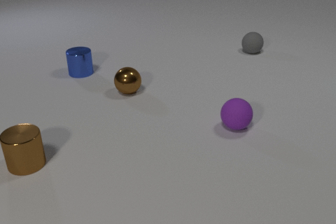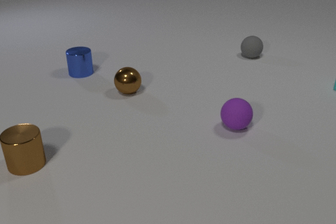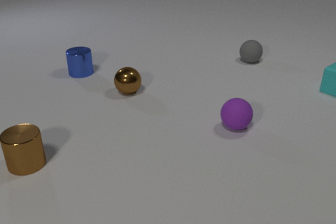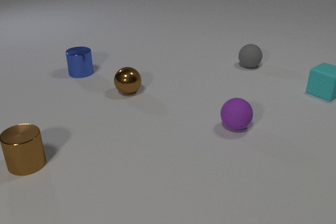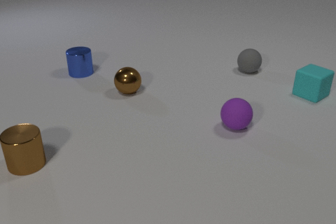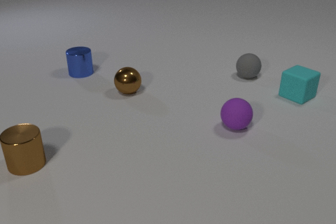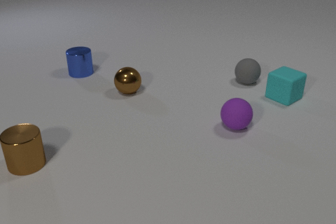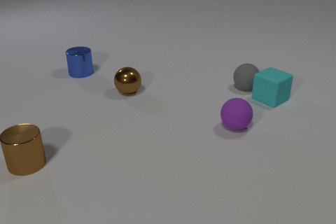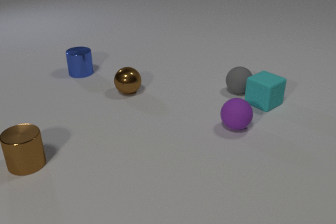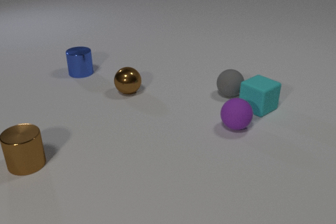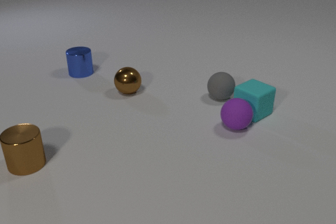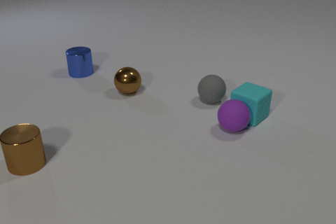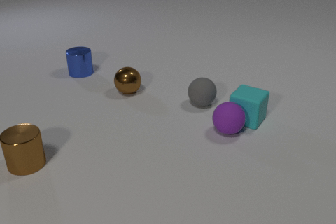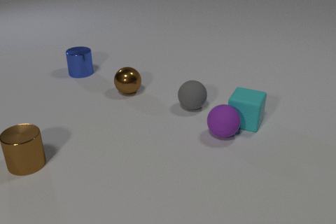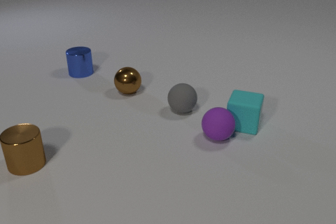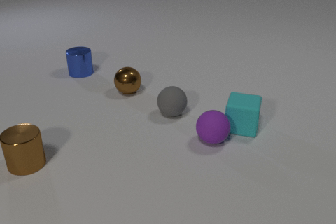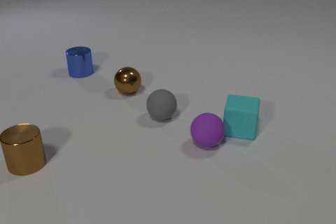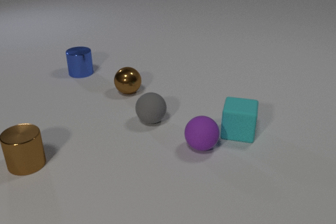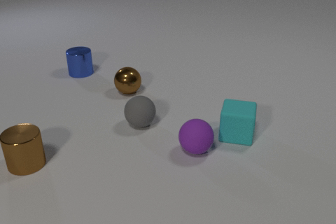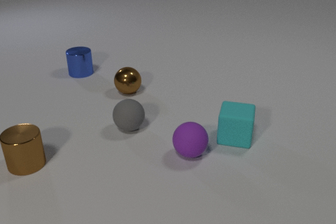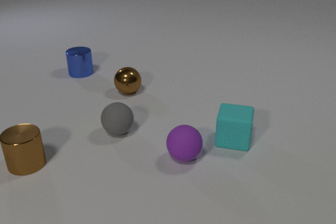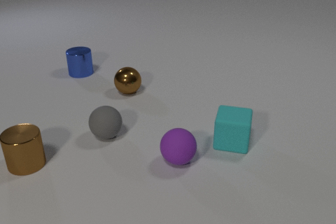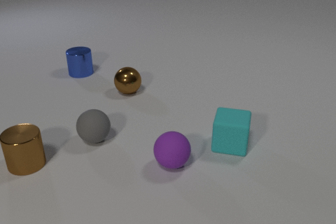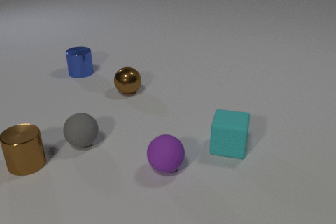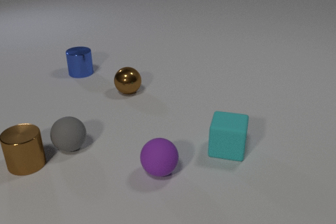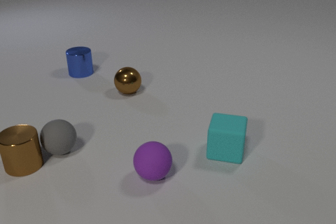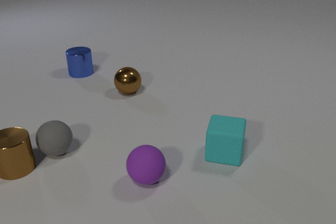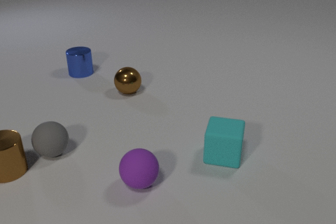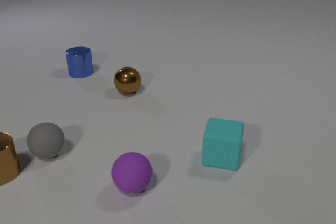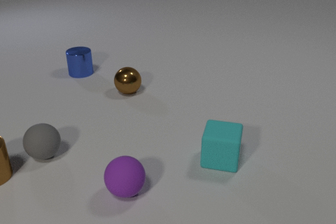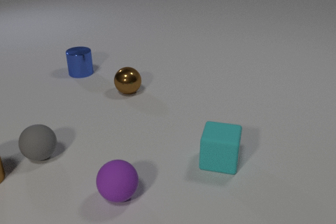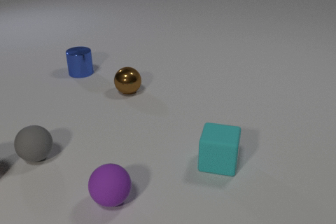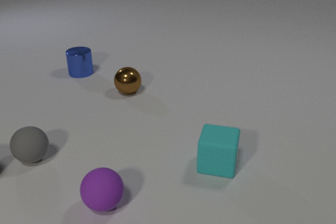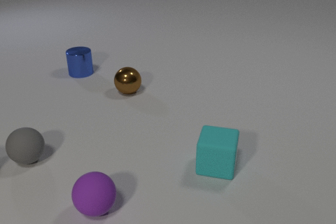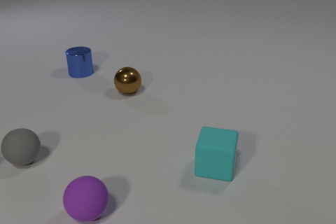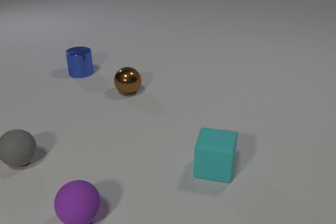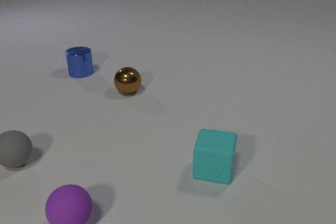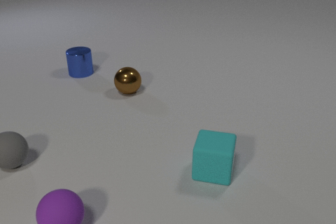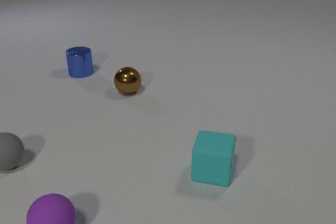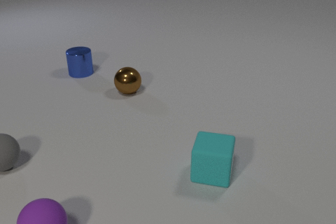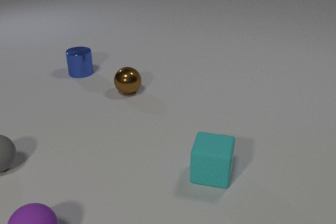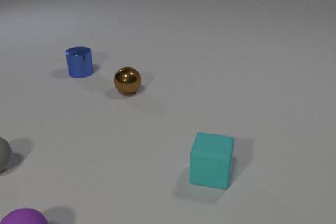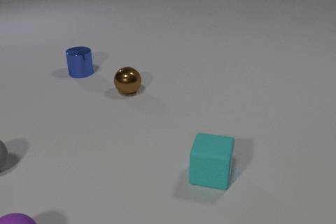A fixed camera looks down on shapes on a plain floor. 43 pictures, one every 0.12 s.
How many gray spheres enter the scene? 0.
What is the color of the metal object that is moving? brown.
What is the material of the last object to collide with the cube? rubber.
0.00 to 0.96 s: The cyan rubber cube comes in at the right edge, slides to the left and toward the camera. The gray rubber sphere rolls toward the camera. The cyan rubber cube and the gray rubber sphere collide.
0.96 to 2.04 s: The cyan rubber cube slides toward the camera, spins counterclockwise seen from above by about 30 degrees, its near face sliding to the right. The gray rubber sphere rolls to the left and toward the camera. The purple rubber sphere rolls toward the camera and to the left. The cyan rubber cube and the purple rubber sphere collide.
2.04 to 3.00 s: The cyan rubber cube slides toward the camera. The gray rubber sphere rolls to the left and toward the camera. The purple rubber sphere rolls toward the camera and to the left. The gray rubber sphere and the brown metal cylinder collide.
3.00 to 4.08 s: The cyan rubber cube slides toward the camera. The gray rubber sphere rolls to the left. The purple rubber sphere rolls to the left and toward the camera. The brown metal cylinder slides to the left, leaves at the left edge.
4.08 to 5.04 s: The cyan rubber cube slides toward the camera. The gray rubber sphere rolls to the left. The purple rubber sphere rolls to the left and toward the camera.
